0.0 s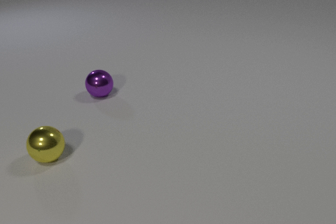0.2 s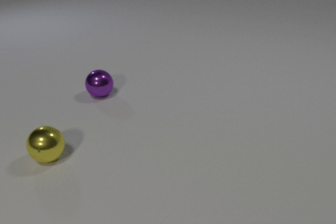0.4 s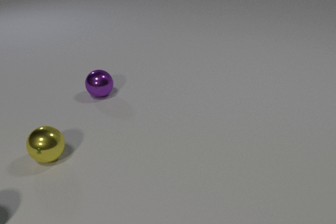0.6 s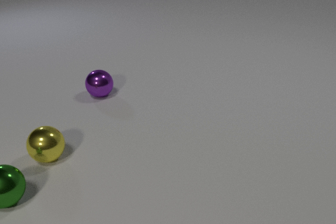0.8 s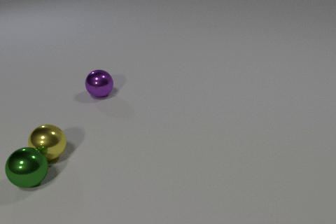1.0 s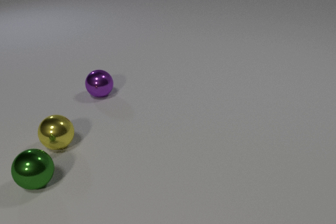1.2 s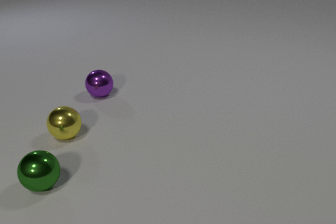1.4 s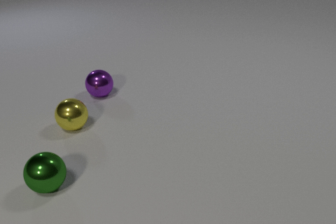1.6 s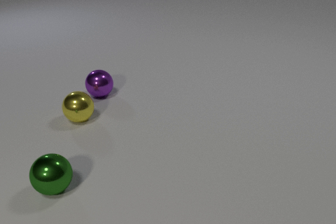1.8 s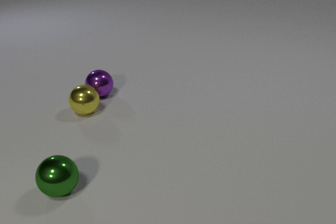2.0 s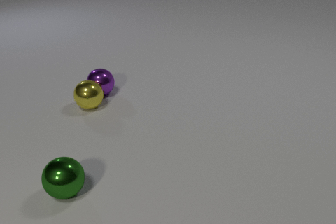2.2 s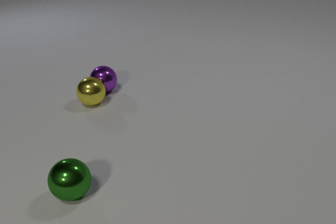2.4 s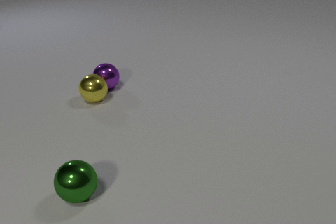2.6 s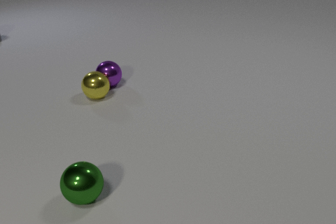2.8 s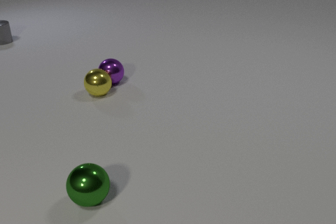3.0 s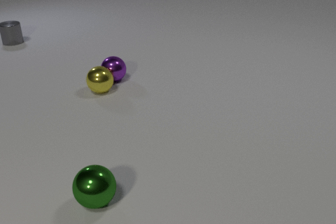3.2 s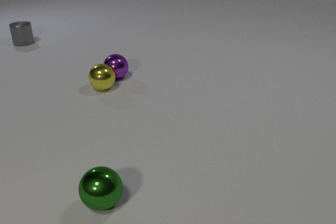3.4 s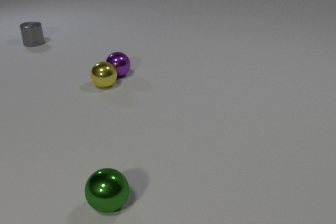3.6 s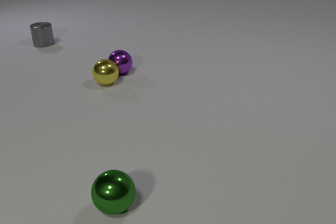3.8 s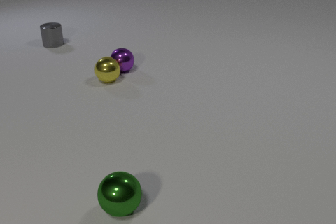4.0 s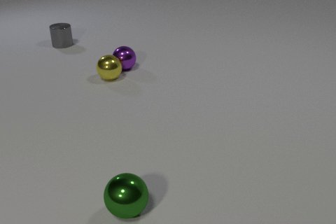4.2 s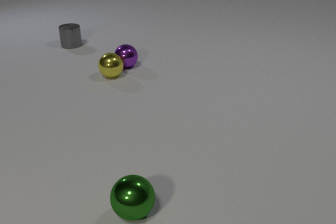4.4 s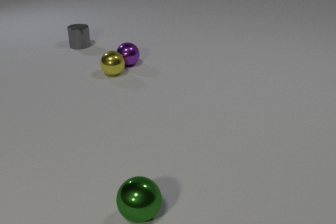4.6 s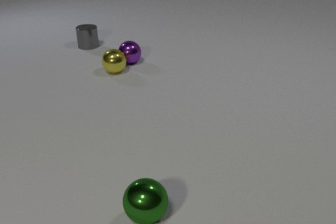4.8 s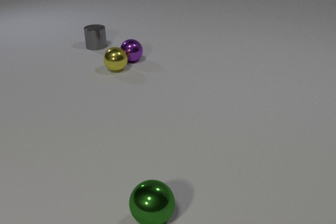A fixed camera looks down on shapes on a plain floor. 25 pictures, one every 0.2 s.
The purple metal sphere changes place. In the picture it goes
away from the camera.
The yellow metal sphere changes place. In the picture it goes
away from the camera.
0.0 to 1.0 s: The green metal sphere comes in at the left edge, rolls to the right and away from the camera. The yellow metal sphere rolls away from the camera and to the right. The green metal sphere and the yellow metal sphere collide.
1.0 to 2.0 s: The green metal sphere rolls to the right and toward the camera. The yellow metal sphere rolls away from the camera and to the right. The yellow metal sphere and the purple metal sphere collide.
2.0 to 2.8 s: The green metal sphere rolls to the right and toward the camera. The yellow metal sphere rolls away from the camera. The purple metal sphere rolls away from the camera and to the right. The gray metal cylinder comes in at the left edge, slides to the right and toward the camera.
2.8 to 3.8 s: The green metal sphere rolls to the right and toward the camera. The yellow metal sphere rolls away from the camera. The purple metal sphere rolls away from the camera. The gray metal cylinder slides to the right and toward the camera.
3.8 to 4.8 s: The green metal sphere rolls to the right and toward the camera. The yellow metal sphere rolls away from the camera. The purple metal sphere rolls away from the camera. The gray metal cylinder slides to the right.
What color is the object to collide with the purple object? yellow.
How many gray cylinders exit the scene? 0.
Are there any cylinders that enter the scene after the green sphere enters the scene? yes.
